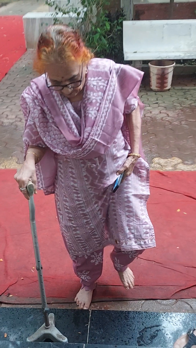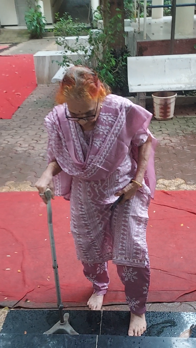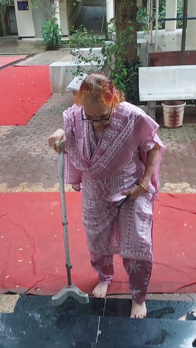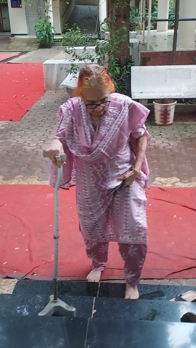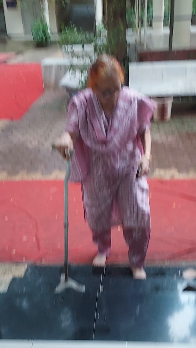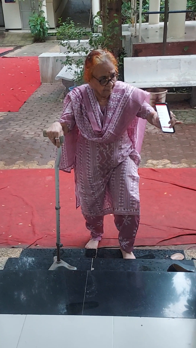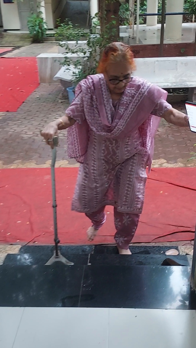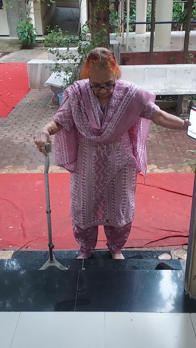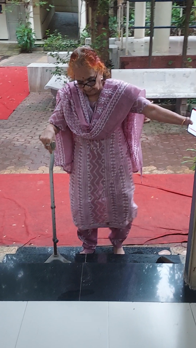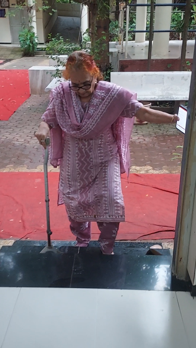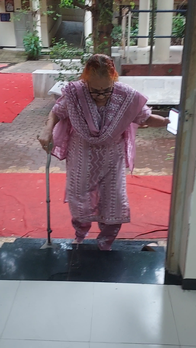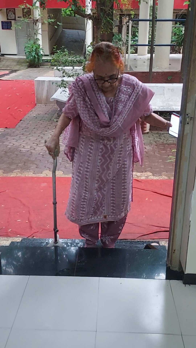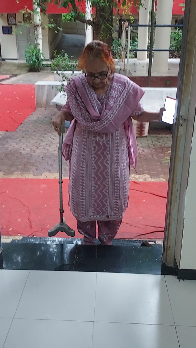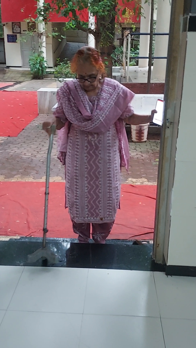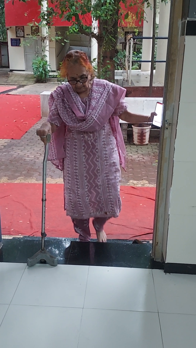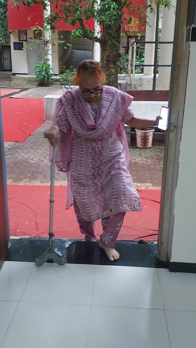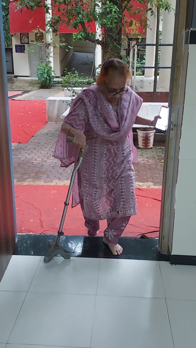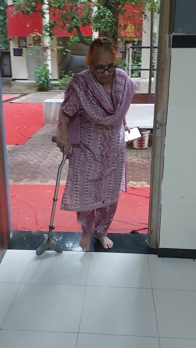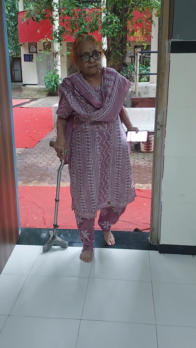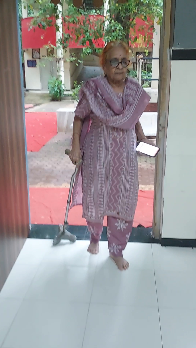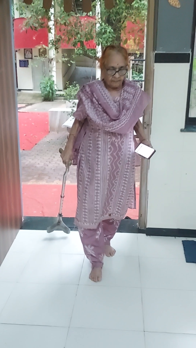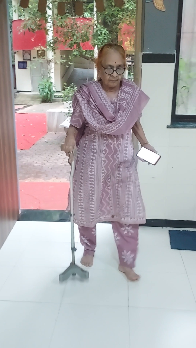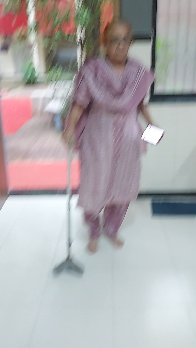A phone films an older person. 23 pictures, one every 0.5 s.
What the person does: Climbing stairs.
